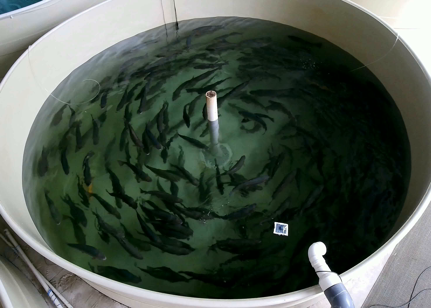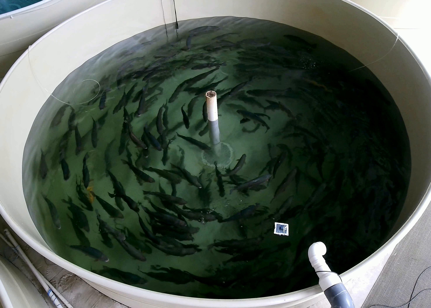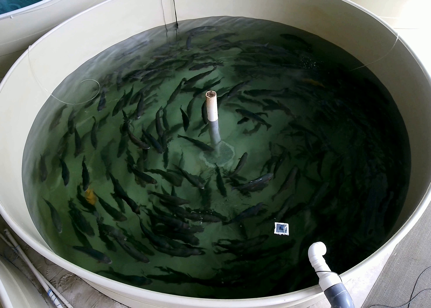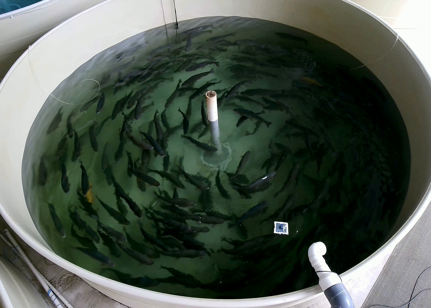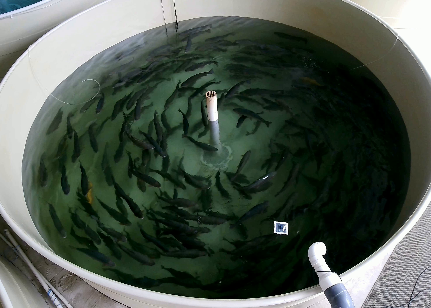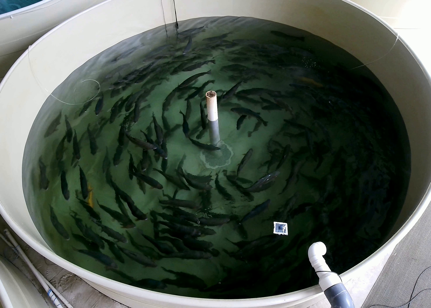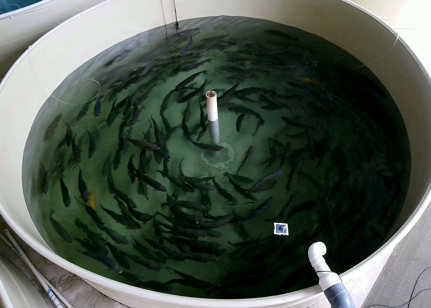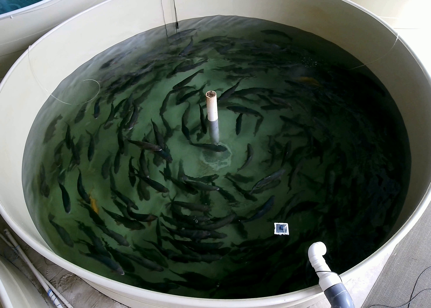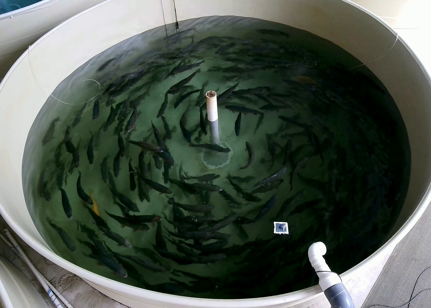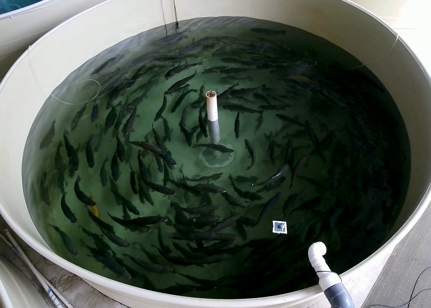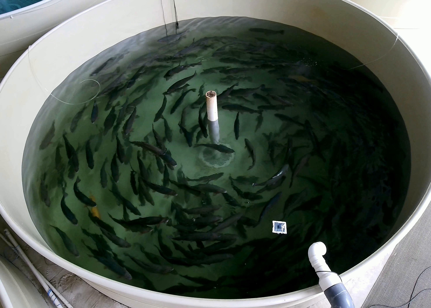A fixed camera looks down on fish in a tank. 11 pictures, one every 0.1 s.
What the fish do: Normal cruising.
